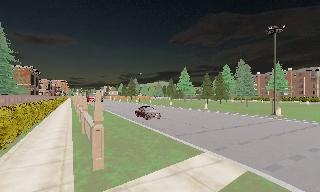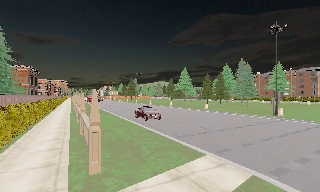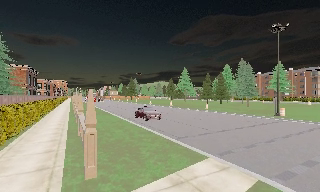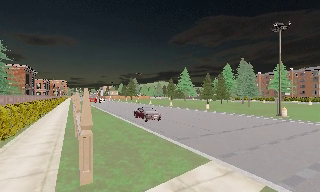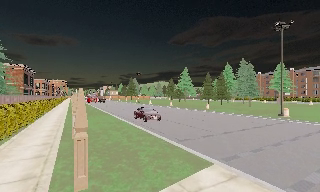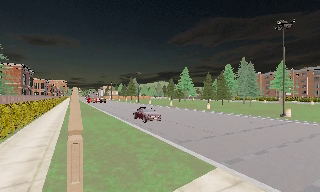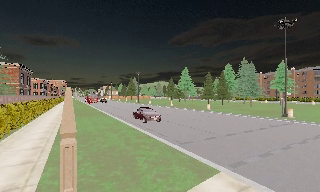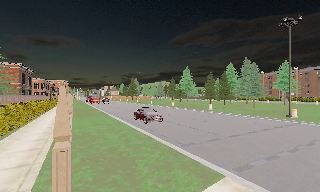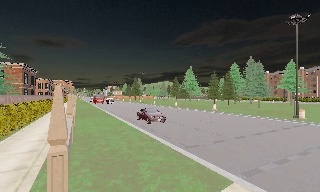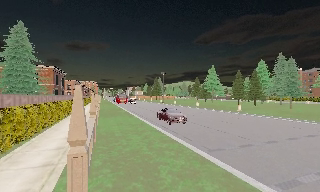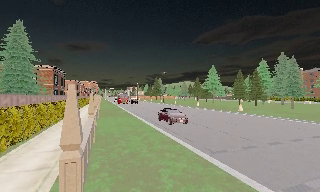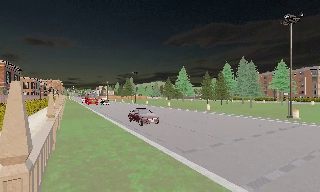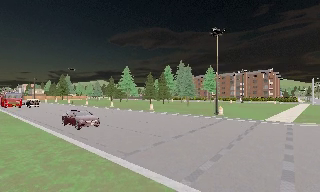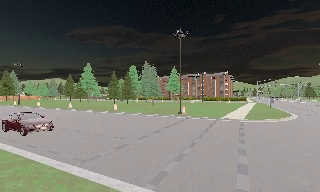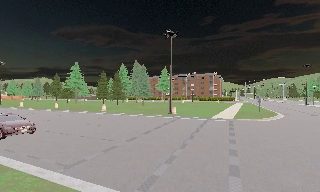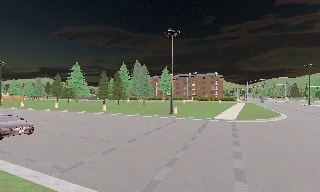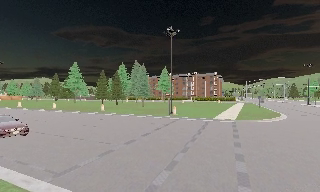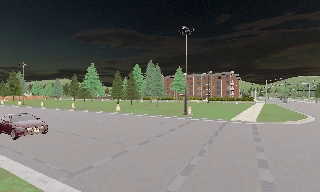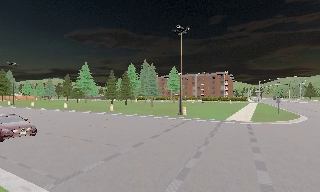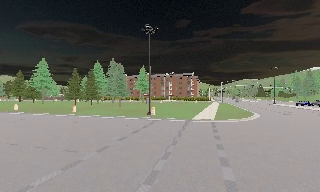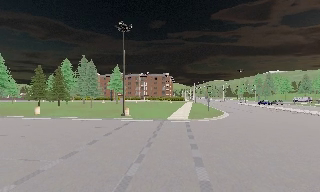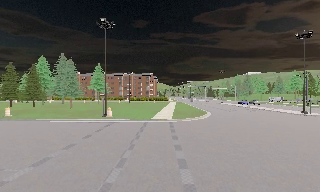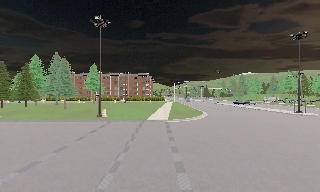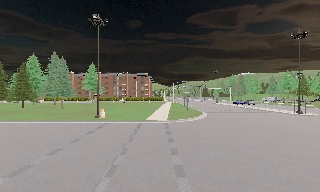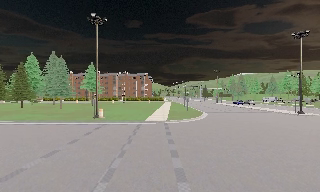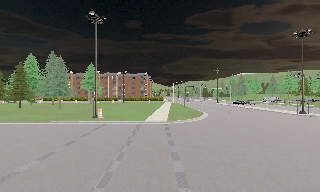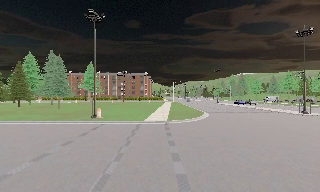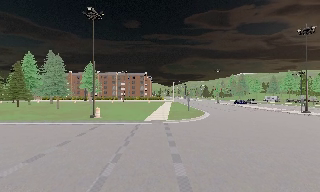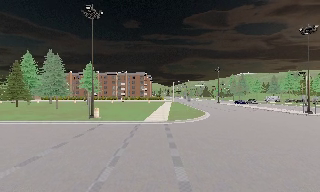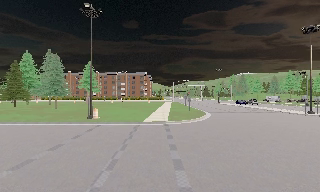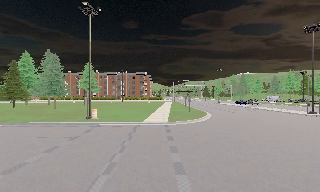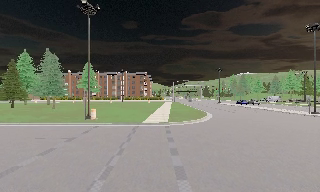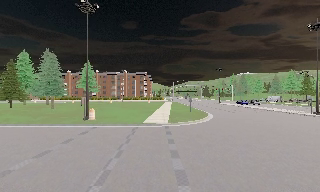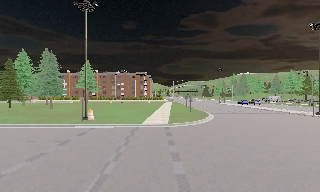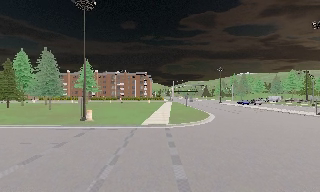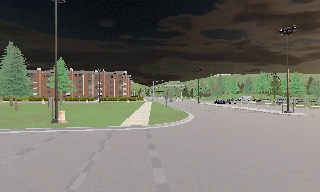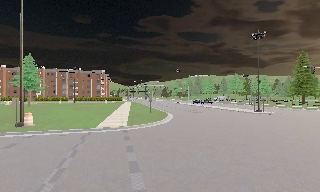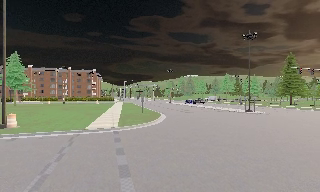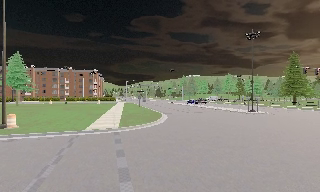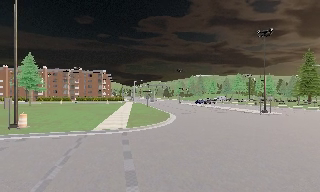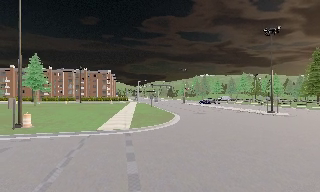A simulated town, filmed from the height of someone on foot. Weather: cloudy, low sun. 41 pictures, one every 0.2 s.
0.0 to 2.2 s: The camera travels forward, about 3.5 m, so what stands in front looms larger.
2.2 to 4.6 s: The scene slides to the left, as the camera pans about 60 degrees to its right. It travels forward, about 3.5 m.
4.6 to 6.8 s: The camera travels forward, about 3.5 m, so what stands in front looms larger.
6.8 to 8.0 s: The scene slides to the left, as the camera pans about 10 degrees to its right. It travels forward, about 1.5 m, so what stands in front looms larger.
The film runs forward here.
